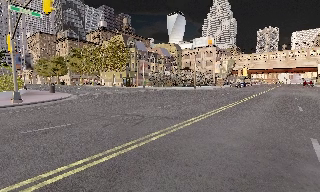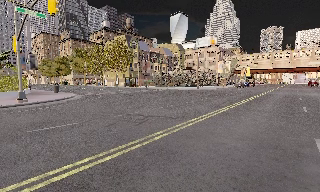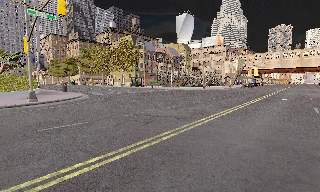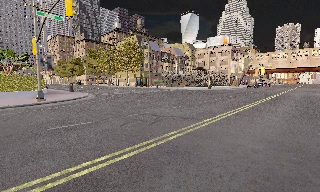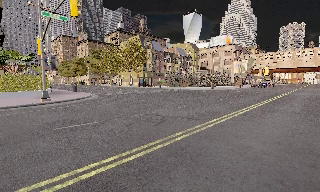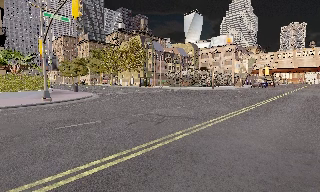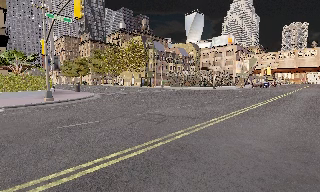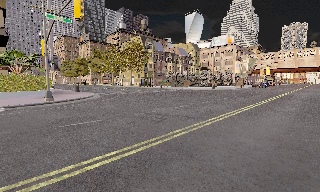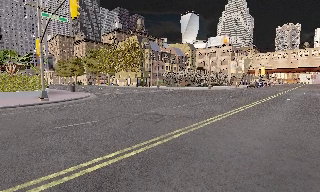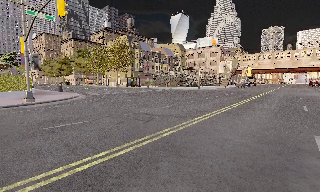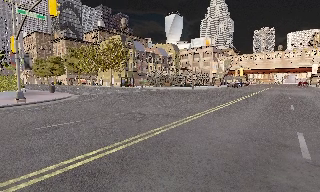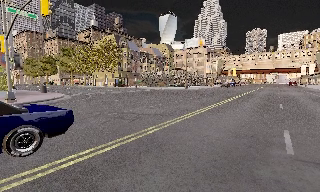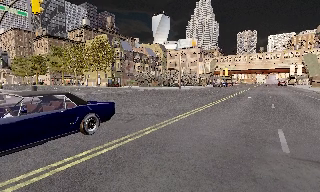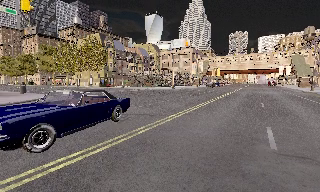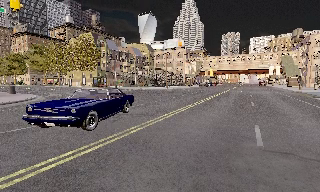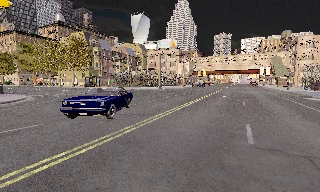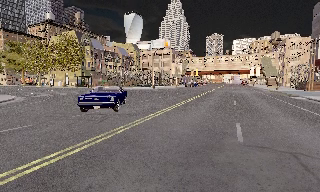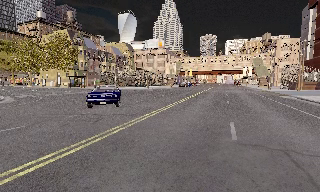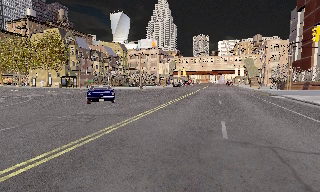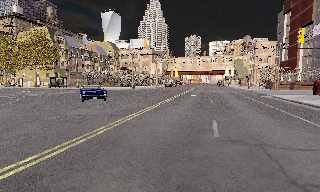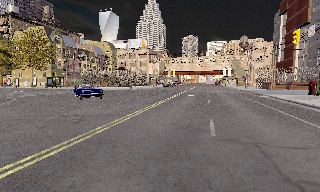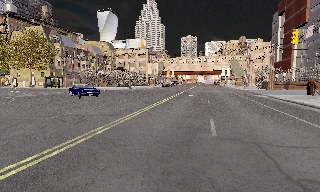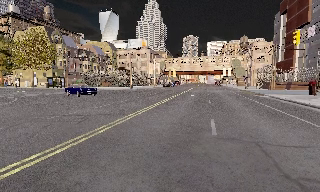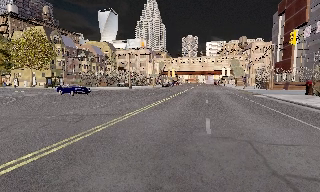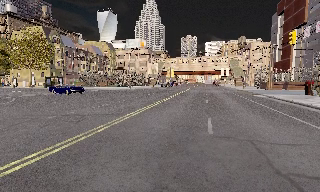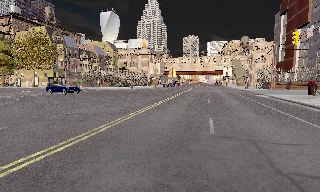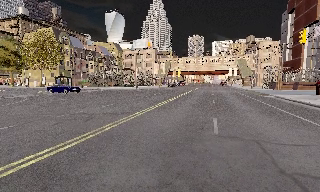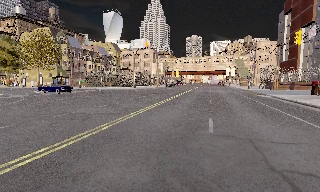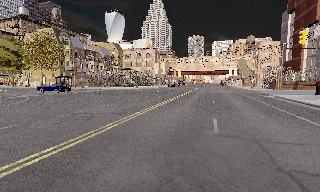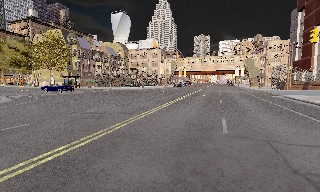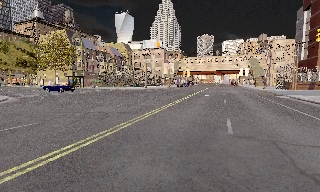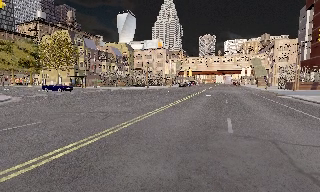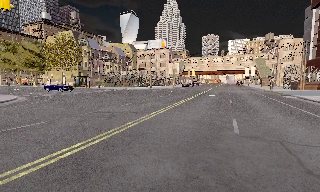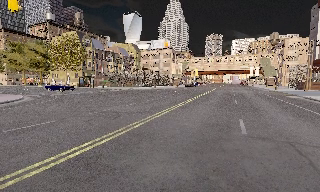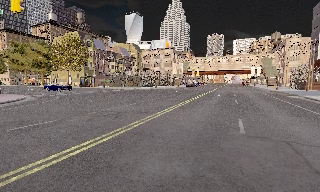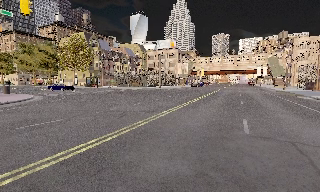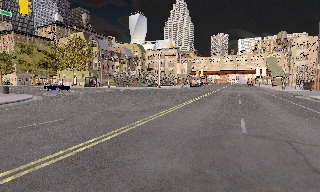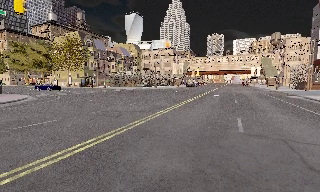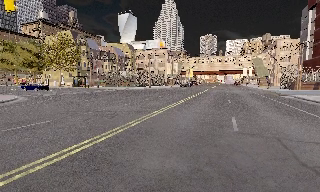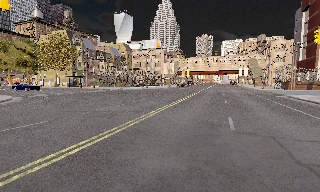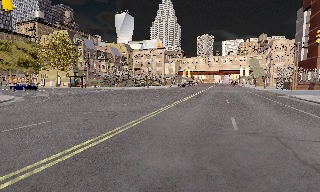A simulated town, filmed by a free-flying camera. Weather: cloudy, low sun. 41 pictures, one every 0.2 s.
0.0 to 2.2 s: The camera travels backward, about 0.5 m, so what stands in front gets smaller.
2.2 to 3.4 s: The camera pans to its right, which is clockwise from overhead, by about 15 degrees.
3.4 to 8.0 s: The camera travels backward and to its left, about 1 m, so what stands in front gets smaller.
The film runs backward here.
